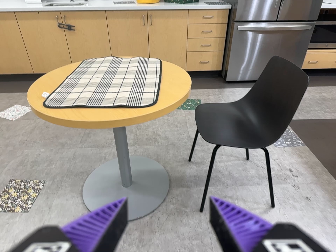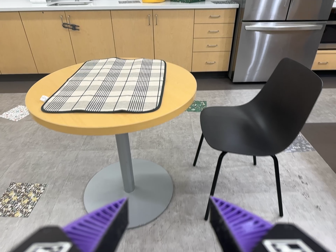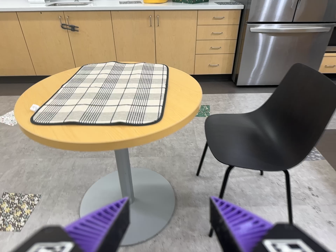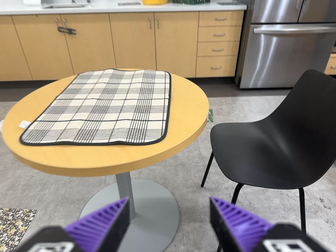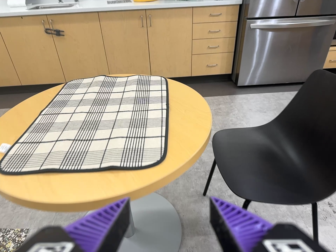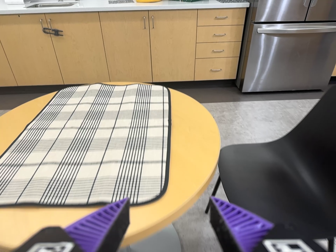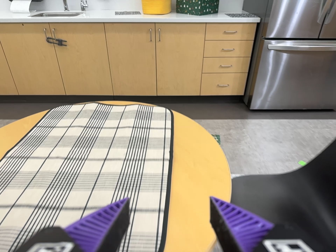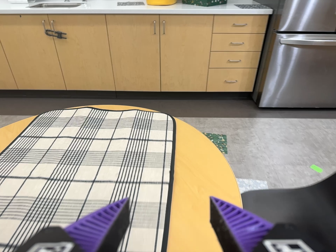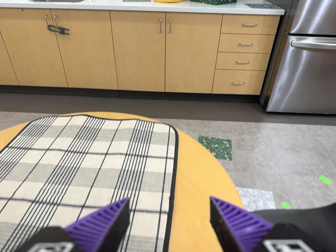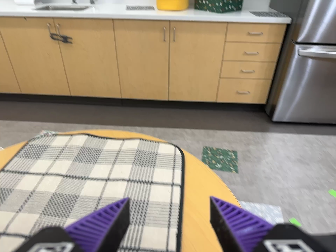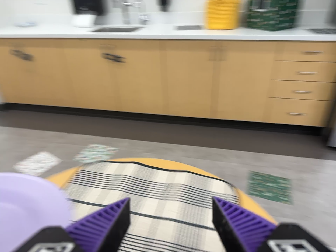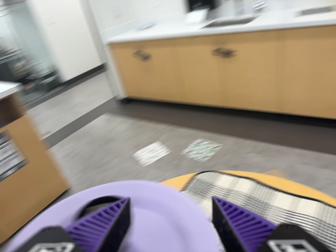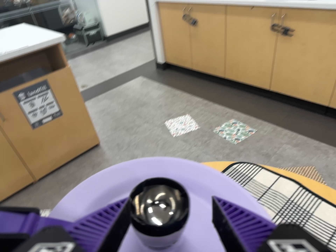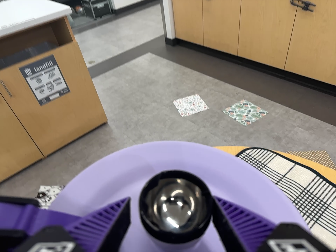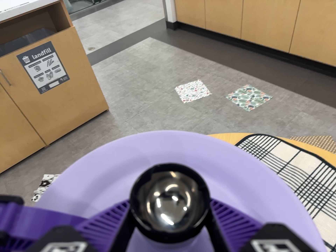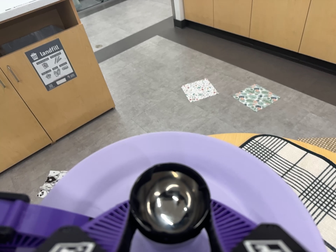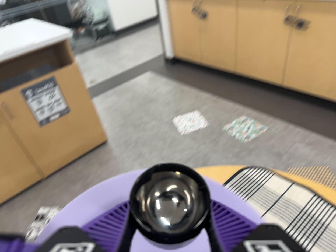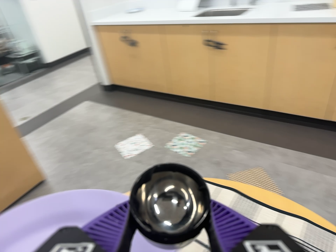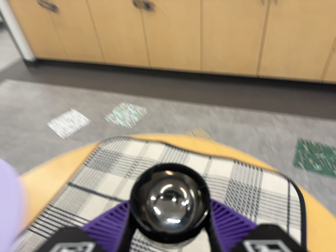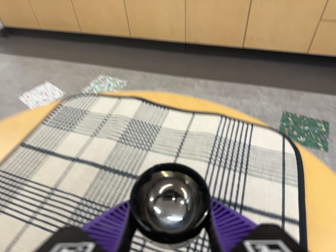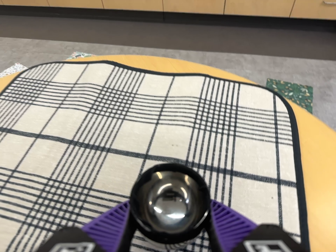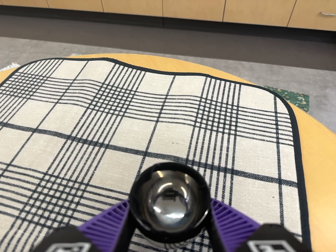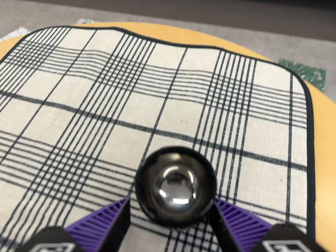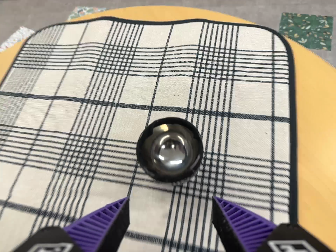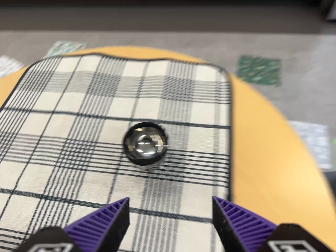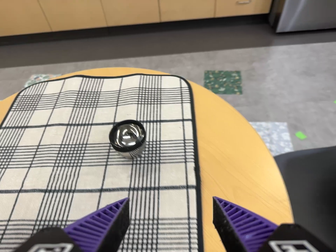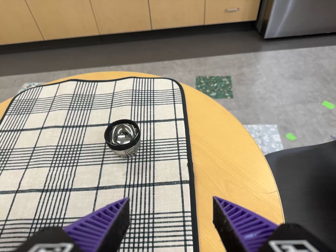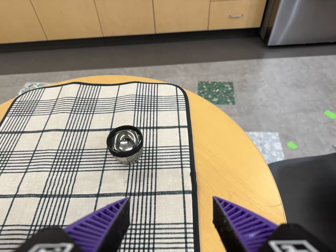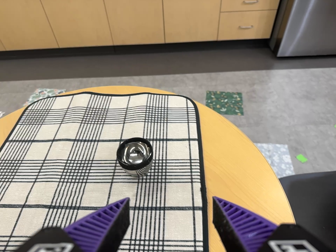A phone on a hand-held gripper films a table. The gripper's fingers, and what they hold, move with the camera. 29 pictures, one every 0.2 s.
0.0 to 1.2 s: The camera travels forward and toward the top of its view, about 60 cm, so what stands in front looms larger.
1.2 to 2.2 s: The scene slides to the right, as the camera pans about 35 degrees to its left. It travels toward the top of its view and forward, about 38 cm, so close, fixed things drift downward. It rolls about its line of sight by about 10 degrees, and the scene rotates clockwise.
2.2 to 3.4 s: The camera travels forward, about 8 cm, so what stands in front looms larger.
3.4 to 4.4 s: The camera swings to its right by about 20 degrees, and the scene slides to the left. It travels forward, toward the bottom of its view and to its right, about 26 cm, so what stands in front looms larger. Its aim tips toward the bottom of its view by about 20 degrees, and the scene shifts upward.
4.4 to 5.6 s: The camera travels backward, about 28 cm, so what stands in front gets smaller. Its aim tips toward the top of its view by about 10 degrees. It rolls about its line of sight by about 15 degrees, and the scene rotates counterclockwise.
The film runs forward here.
